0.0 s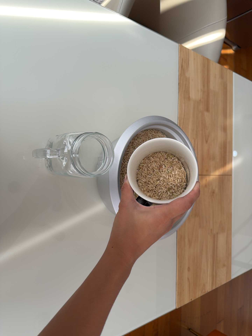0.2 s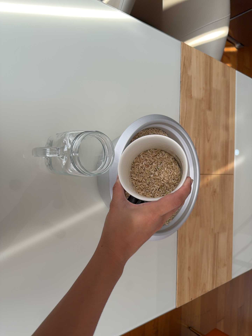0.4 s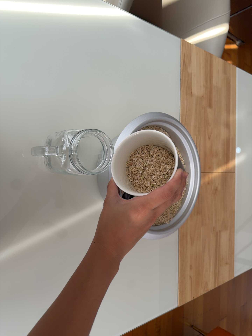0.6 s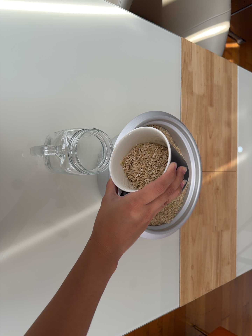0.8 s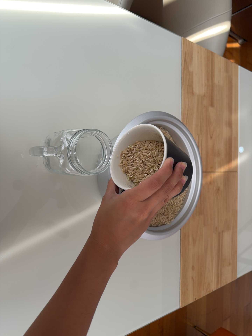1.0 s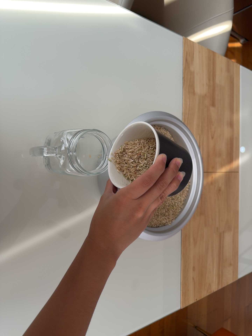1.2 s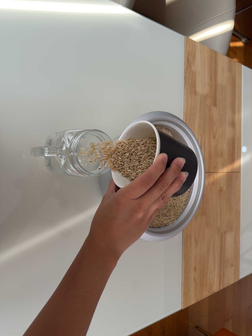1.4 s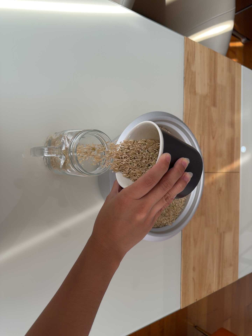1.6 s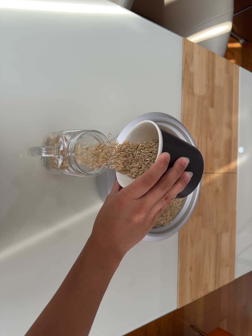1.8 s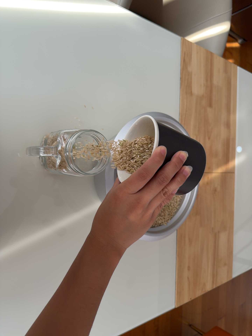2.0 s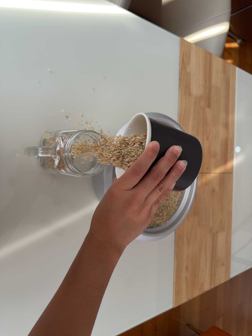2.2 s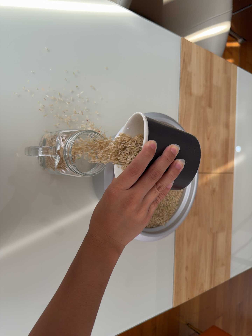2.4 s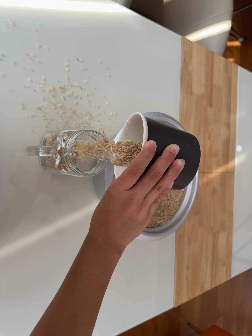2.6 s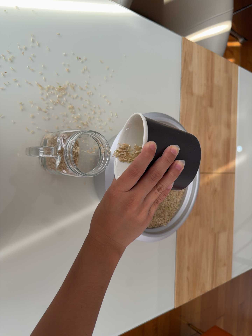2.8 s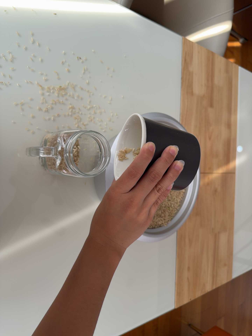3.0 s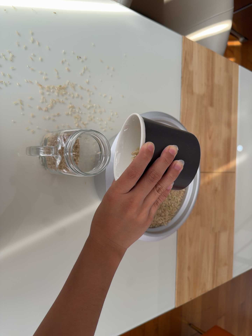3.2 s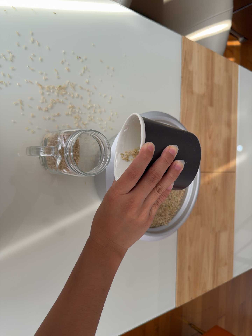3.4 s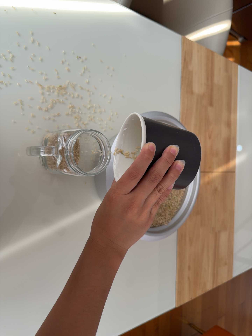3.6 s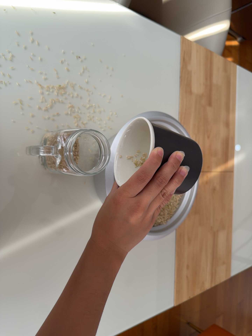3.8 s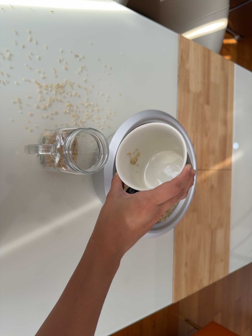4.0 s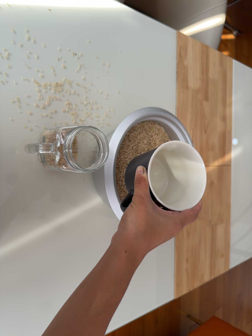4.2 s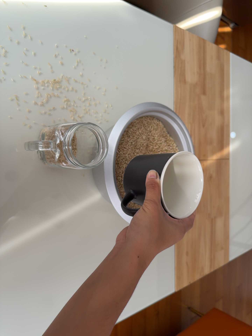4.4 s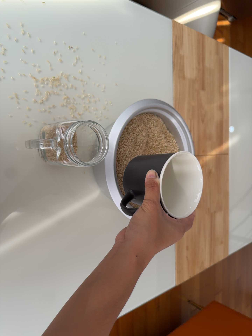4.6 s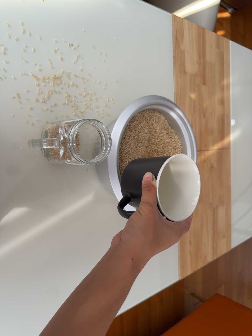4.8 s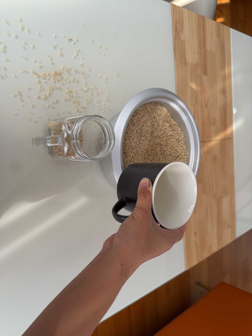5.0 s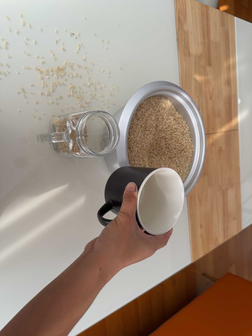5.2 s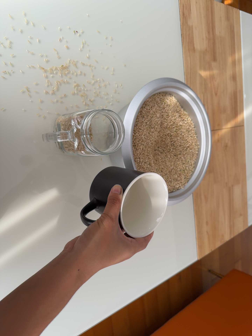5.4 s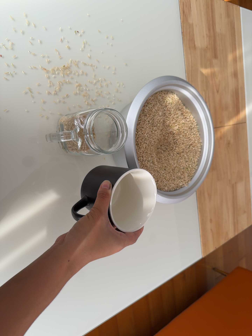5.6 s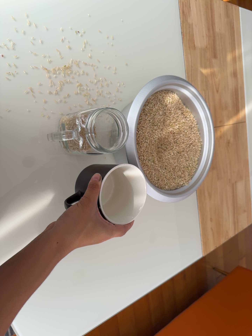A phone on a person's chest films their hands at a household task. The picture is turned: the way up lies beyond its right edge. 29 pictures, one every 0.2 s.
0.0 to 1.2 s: The camera shifts only a little, or ends up much as it began.
1.2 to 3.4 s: The camera keeps its place and its aim.
3.4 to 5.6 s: The camera's aim tips toward the bottom of its view by about 10 degrees, and the scene shifts upward. It rolls about its line of sight by about 10 degrees, and the scene rotates counterclockwise.
The film runs forward here.
